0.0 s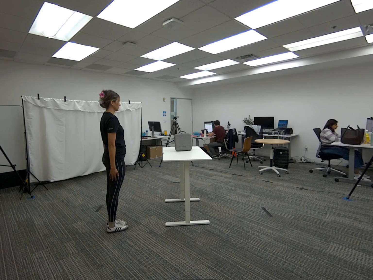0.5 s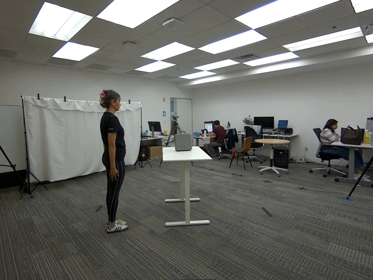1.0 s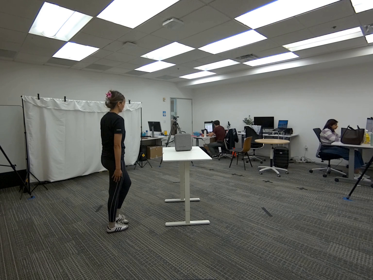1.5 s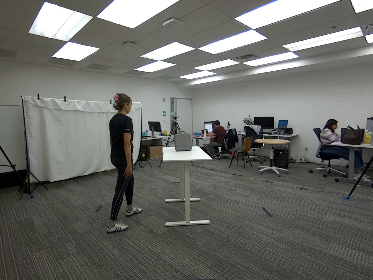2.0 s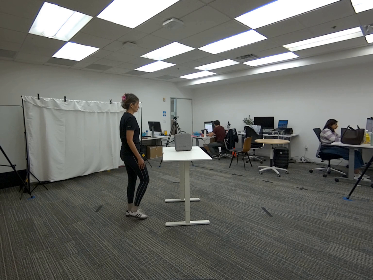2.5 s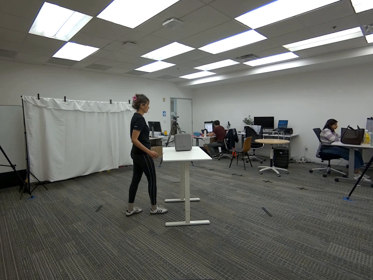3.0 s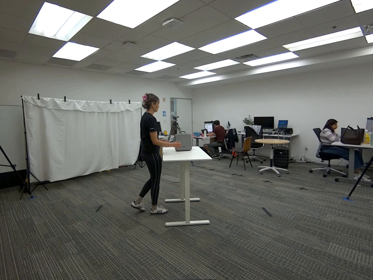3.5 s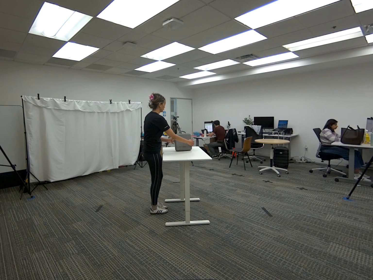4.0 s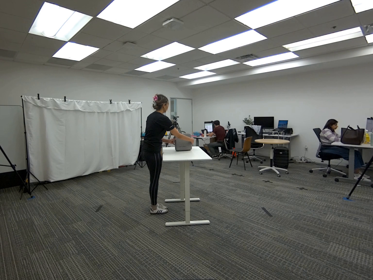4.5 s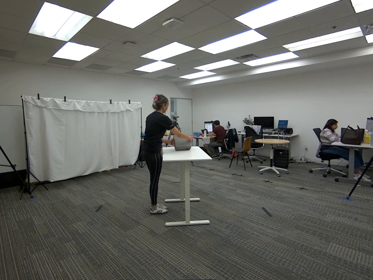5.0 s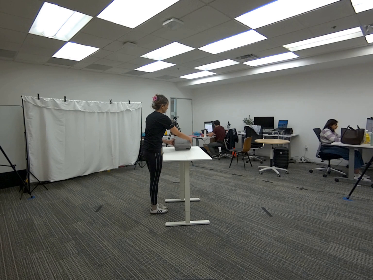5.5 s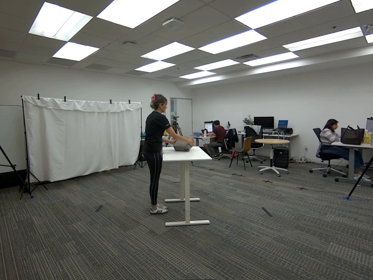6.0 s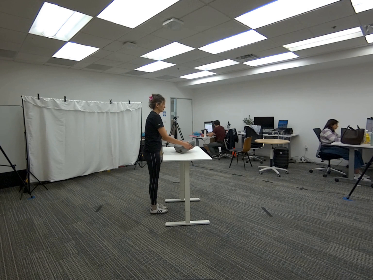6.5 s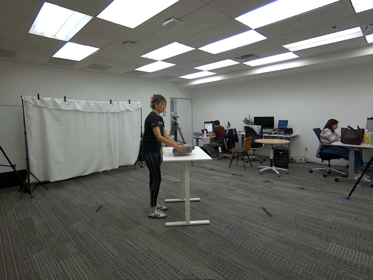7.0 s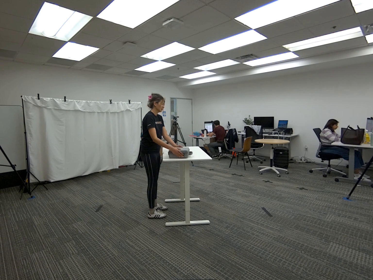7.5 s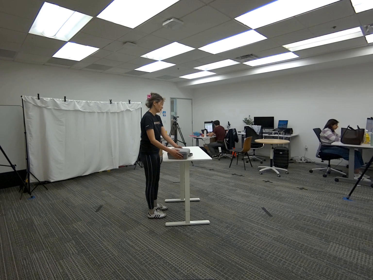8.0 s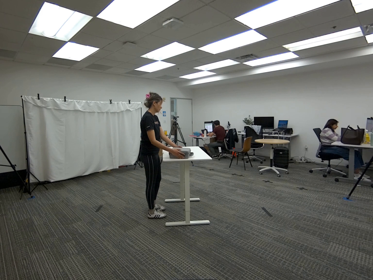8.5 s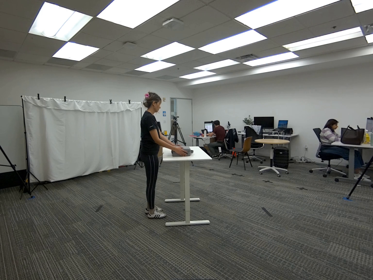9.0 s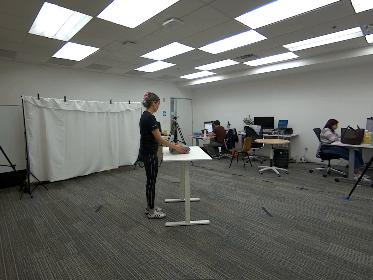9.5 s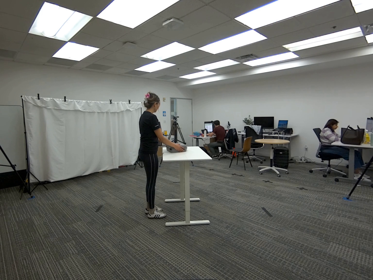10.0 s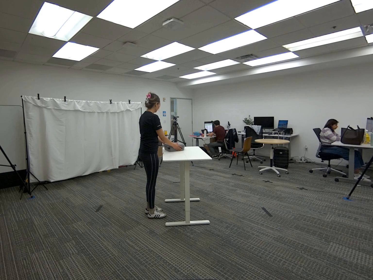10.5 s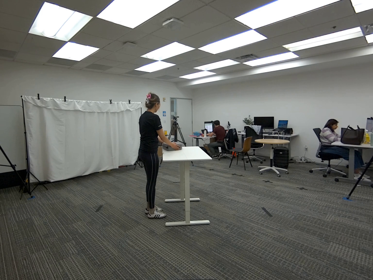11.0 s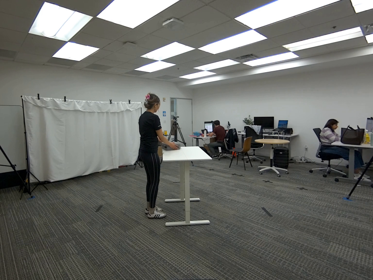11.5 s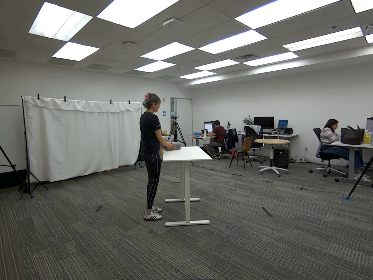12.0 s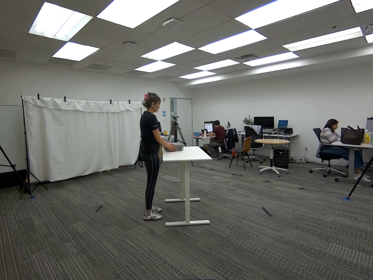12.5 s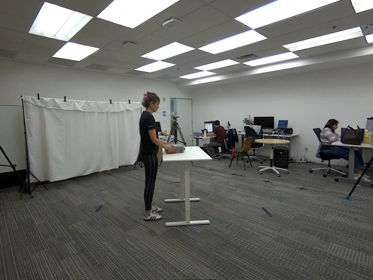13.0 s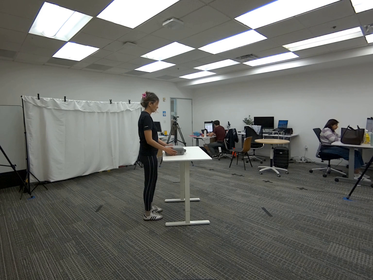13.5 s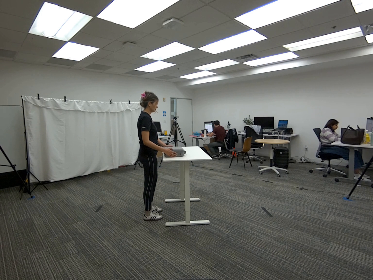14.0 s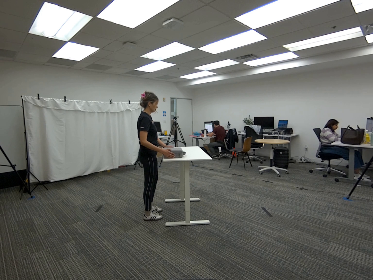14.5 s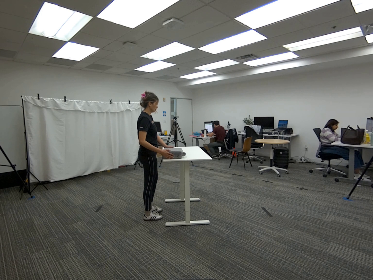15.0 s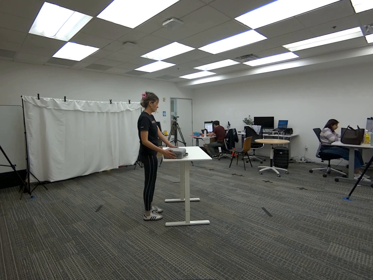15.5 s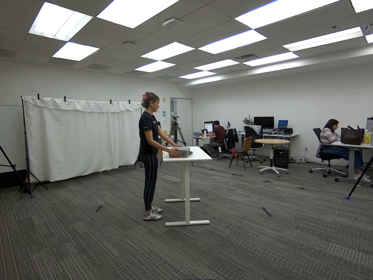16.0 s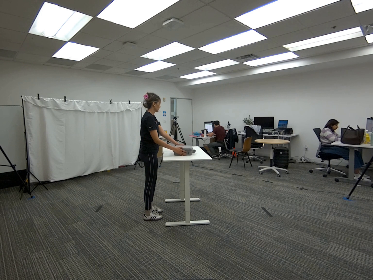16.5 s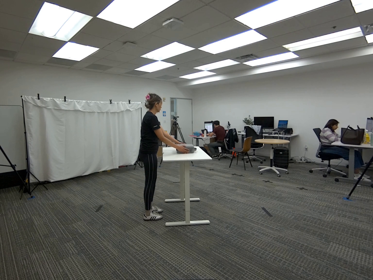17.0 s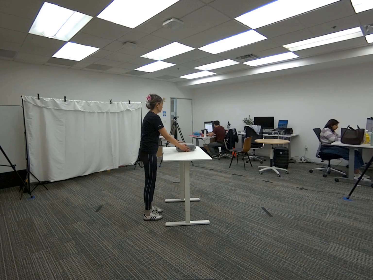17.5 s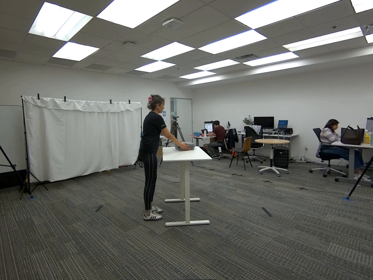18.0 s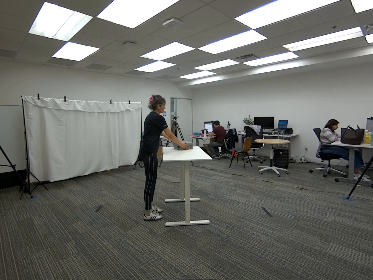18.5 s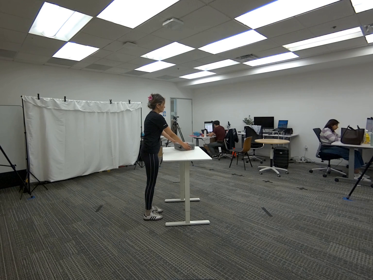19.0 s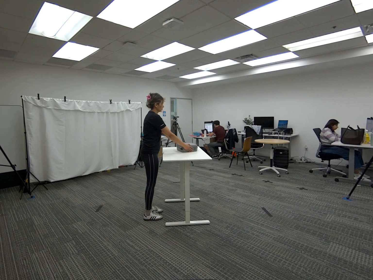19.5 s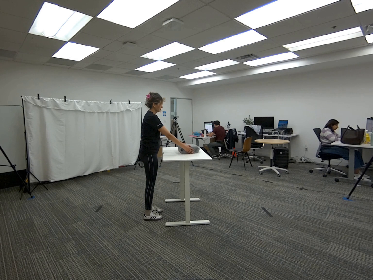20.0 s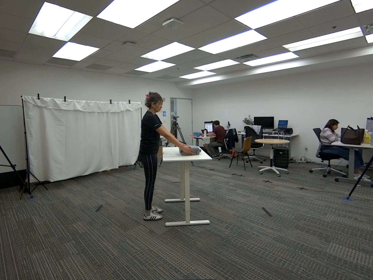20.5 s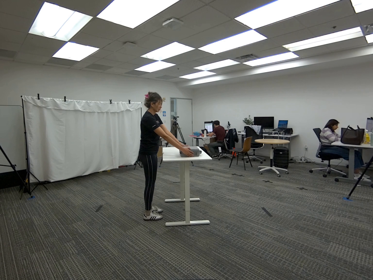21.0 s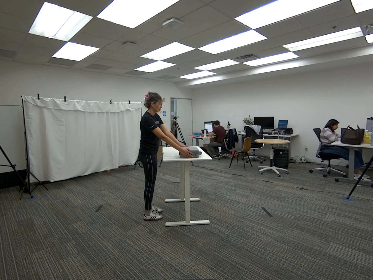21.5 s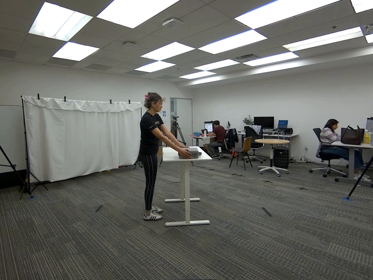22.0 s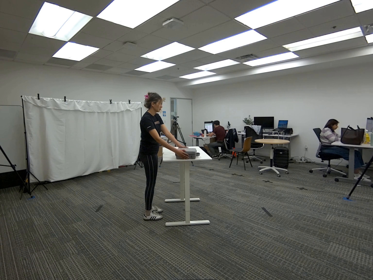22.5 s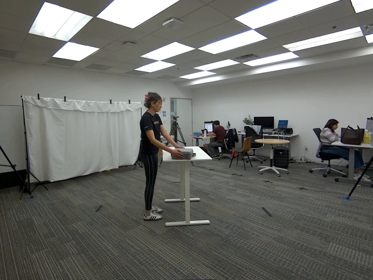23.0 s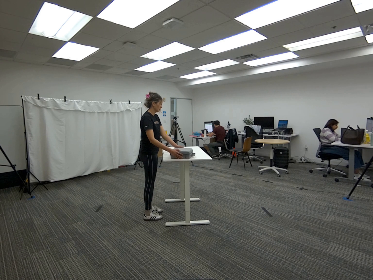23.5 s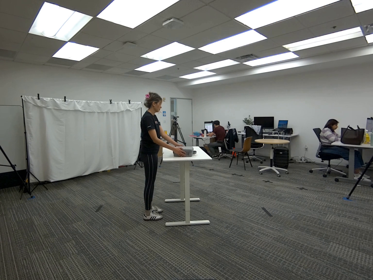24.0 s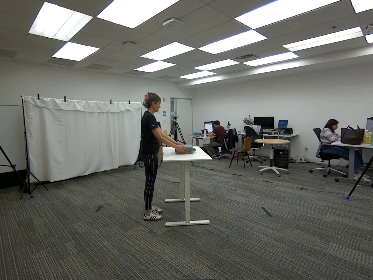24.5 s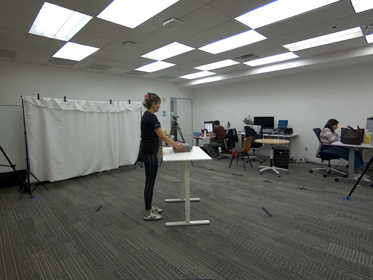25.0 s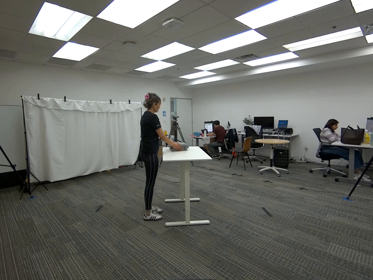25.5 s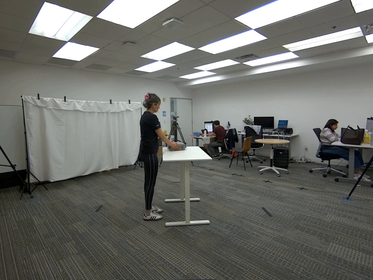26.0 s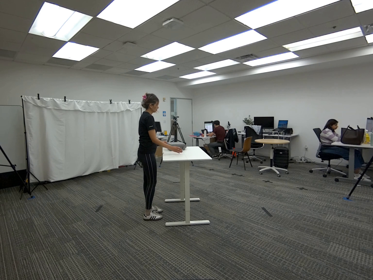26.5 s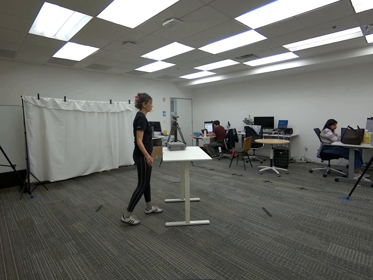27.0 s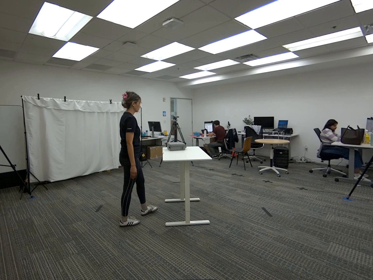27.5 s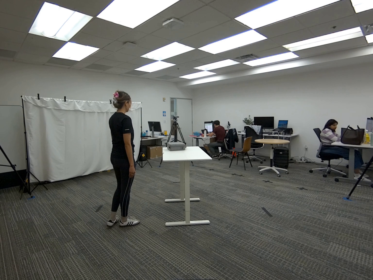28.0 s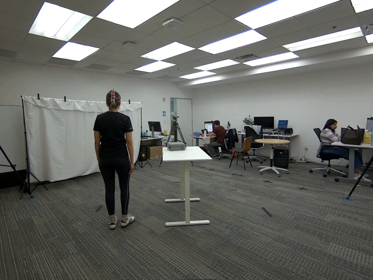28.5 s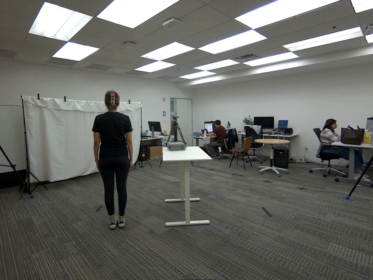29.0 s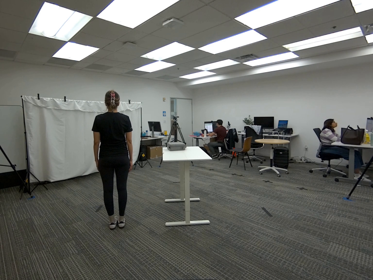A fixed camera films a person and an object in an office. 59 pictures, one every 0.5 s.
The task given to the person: Walk over to the gray case on top of the white desk. Use both hands to hold onto the case on the table, and slide the case side to side until end of sequence.
